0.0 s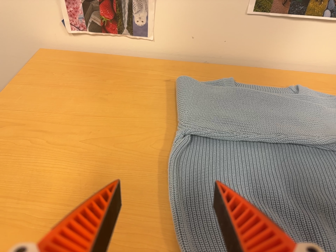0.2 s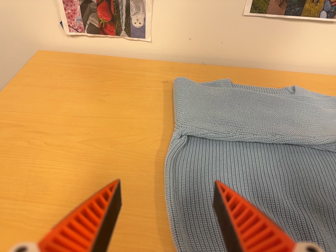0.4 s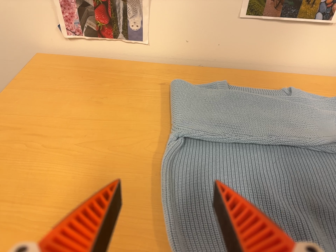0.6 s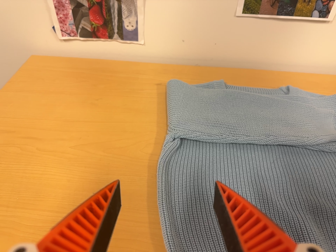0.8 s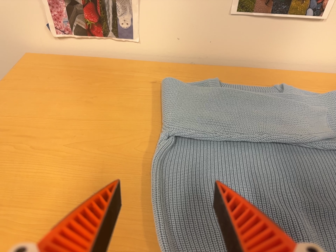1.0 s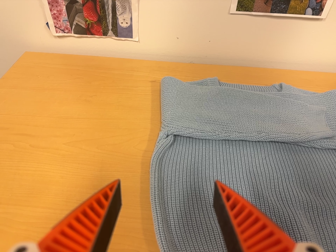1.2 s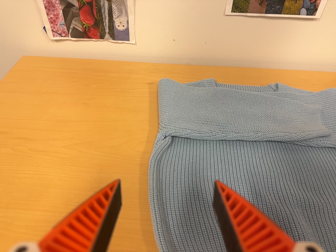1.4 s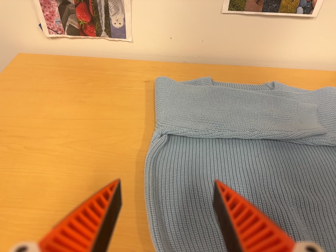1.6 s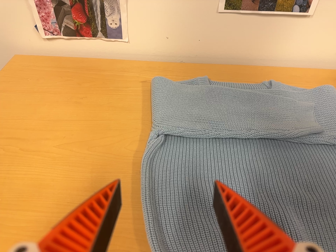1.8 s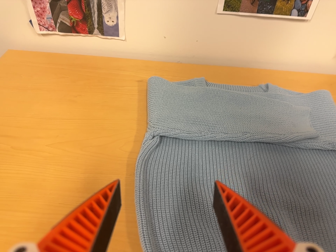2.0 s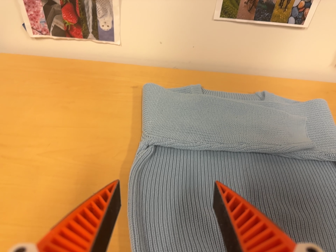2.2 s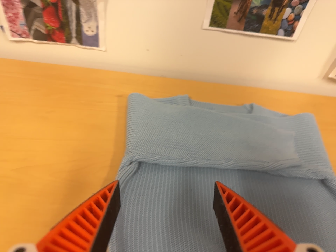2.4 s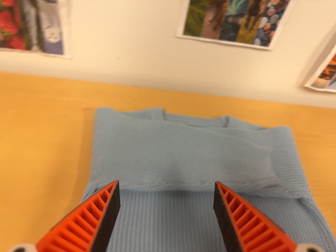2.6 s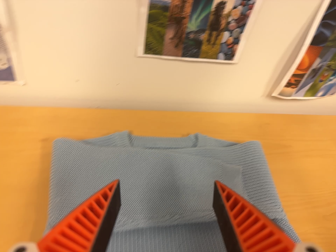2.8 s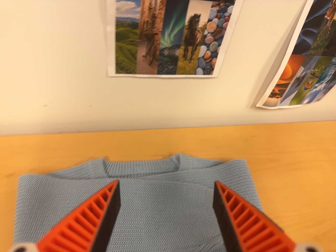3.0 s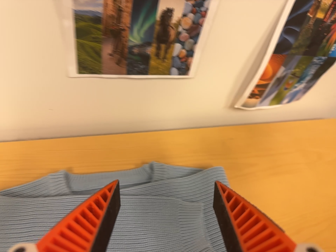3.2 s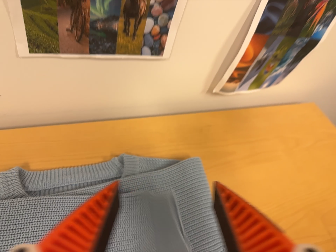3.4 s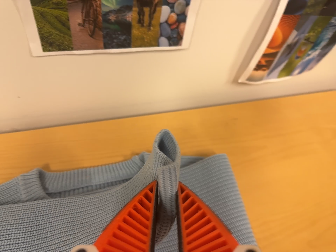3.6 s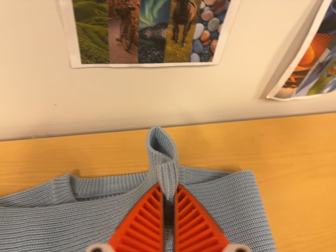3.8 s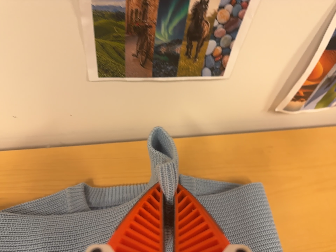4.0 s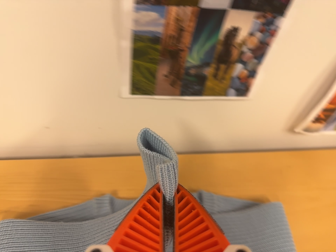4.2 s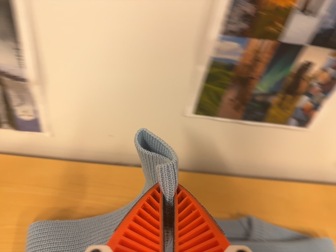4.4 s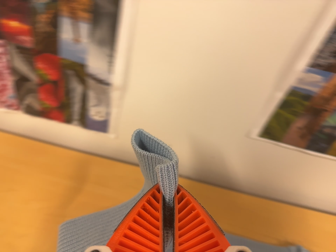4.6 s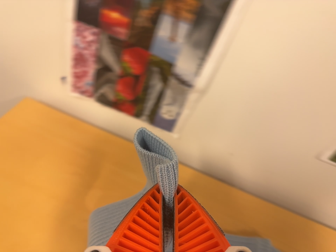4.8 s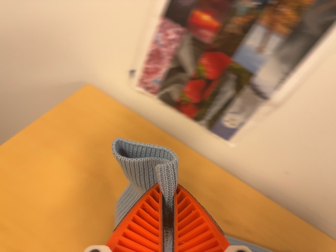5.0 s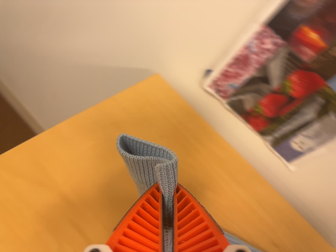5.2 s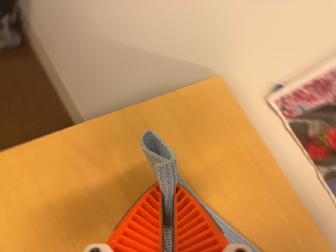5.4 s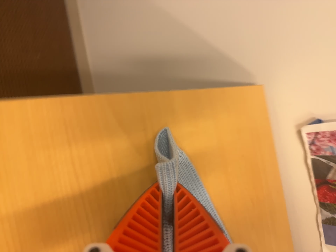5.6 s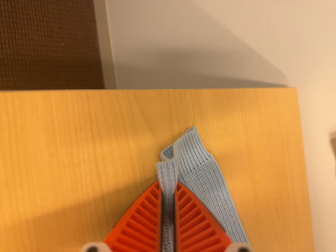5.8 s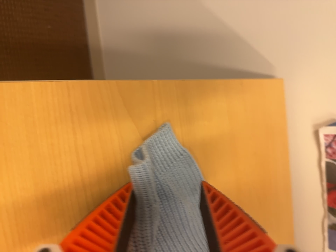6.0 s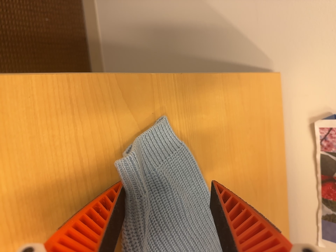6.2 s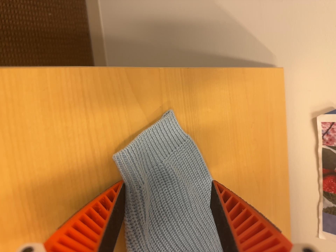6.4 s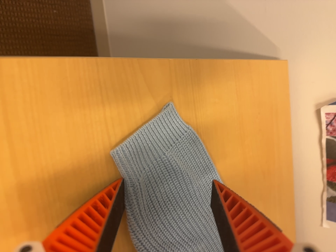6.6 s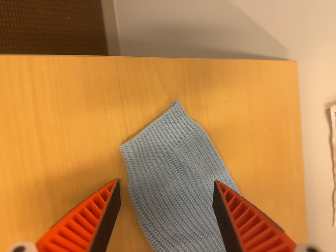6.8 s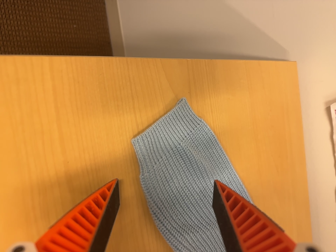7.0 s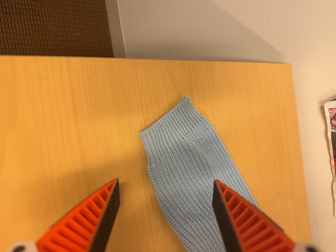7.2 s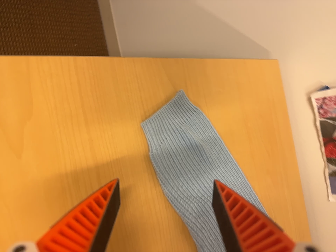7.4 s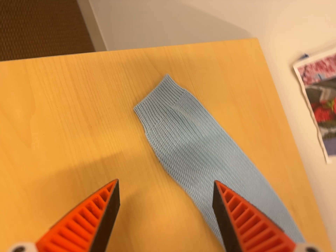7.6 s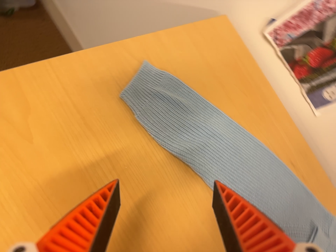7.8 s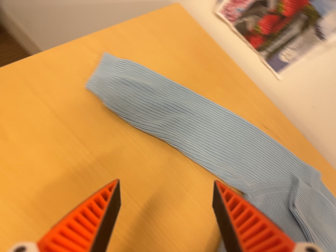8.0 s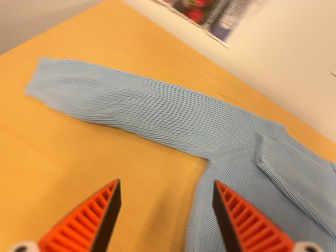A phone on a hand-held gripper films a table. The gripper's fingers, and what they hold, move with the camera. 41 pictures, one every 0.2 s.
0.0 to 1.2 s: The camera shifts only a little, or ends up much as it began.
1.2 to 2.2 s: The camera travels toward the top of its view, about 6 cm, so close, fixed things drift downward.
2.2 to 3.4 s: The camera pans to its right by about 15 degrees. It travels forward, toward the top of its view and to its right, about 26 cm, so what stands in front looms larger. Its aim tips toward the bottom of its view by about 10 degrees. It rolls about its line of sight by about 10 degrees, and the scene rotates counterclockwise.
3.4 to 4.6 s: The scene slides to the right, as the camera pans about 20 degrees to its left. It travels to its left, about 28 cm, so close, fixed things drift to the right. Its aim tips toward the top of its view by about 10 degrees, and the scene shifts downward. It rolls about its line of sight by about 30 degrees, and the scene rotates clockwise.
4.6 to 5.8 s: The camera travels to its left, about 32 cm, so close, fixed things drift to the right. Its aim tips toward the bottom of its view by about 10 degrees. It rolls about its line of sight by about 60 degrees, and the scene rotates clockwise.
5.8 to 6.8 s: The camera travels backward, about 7 cm, so what stands in front gets smaller.
6.8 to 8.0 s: The camera travels toward the bottom of its view, to its right and backward, about 24 cm, so close, fixed things drift upward. It rolls about its line of sight by about 50 degrees, and the scene rotates counterclockwise.
The film runs backward here.
